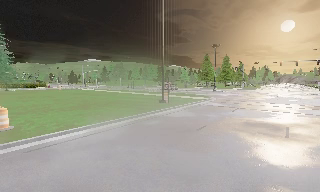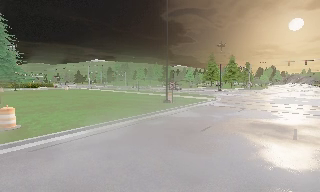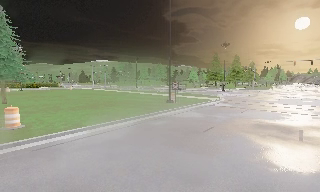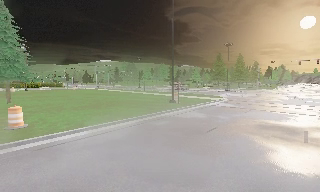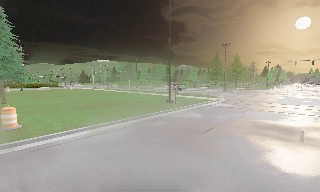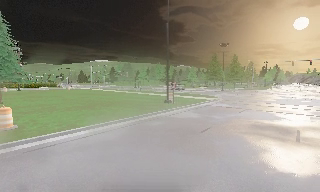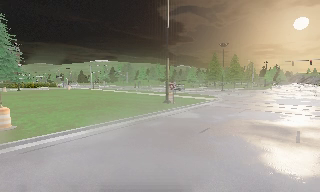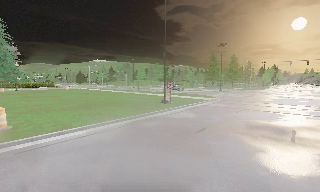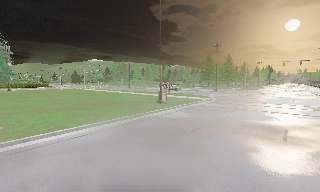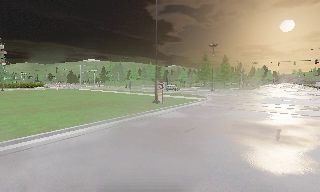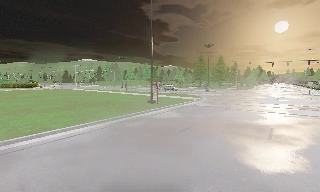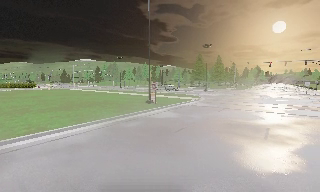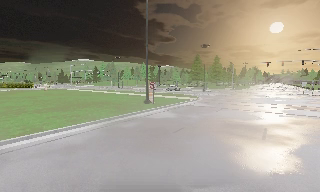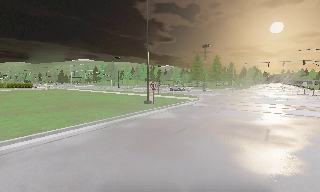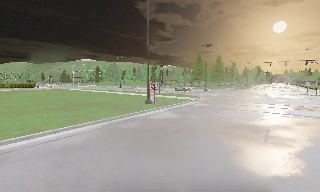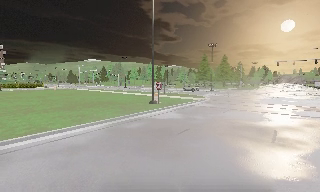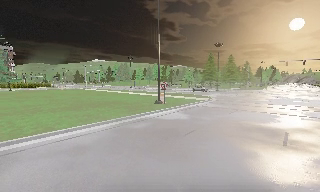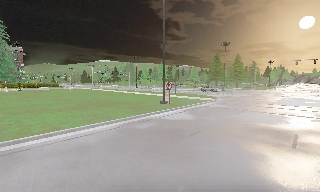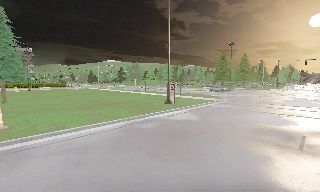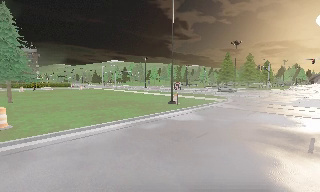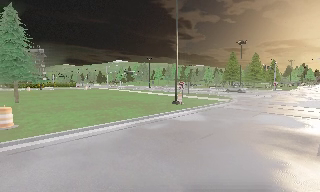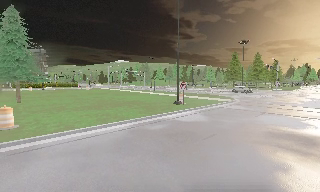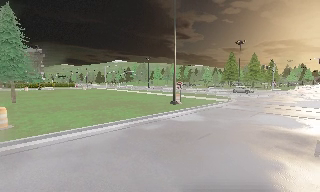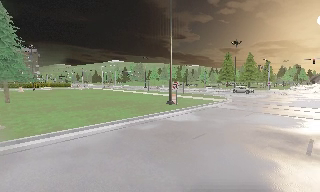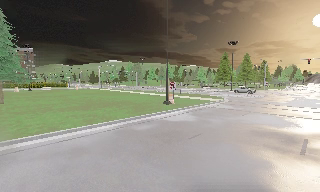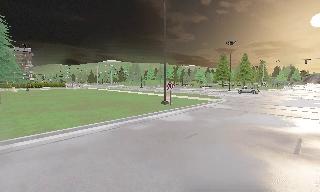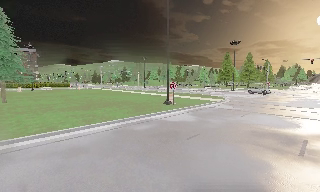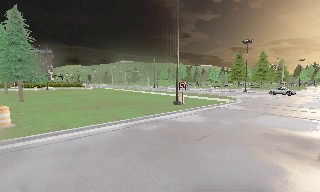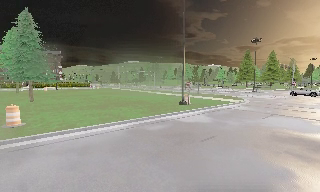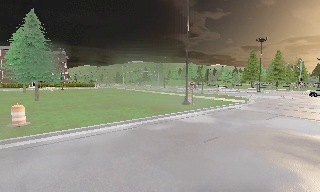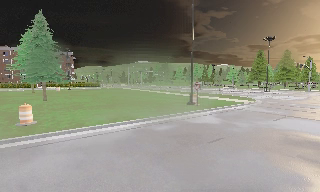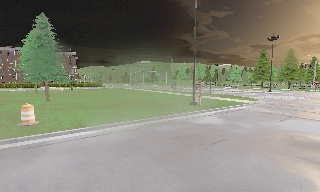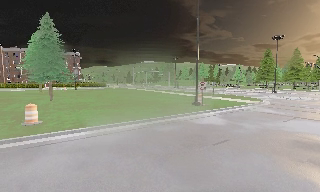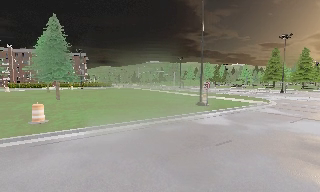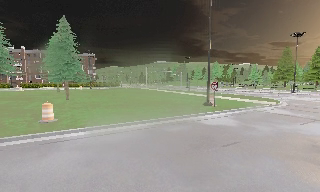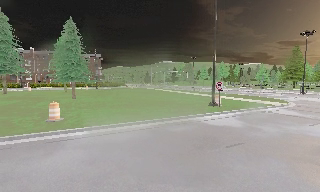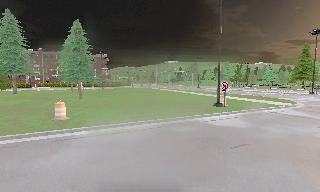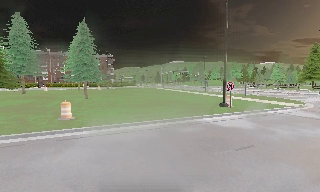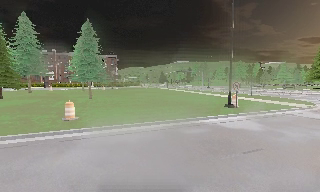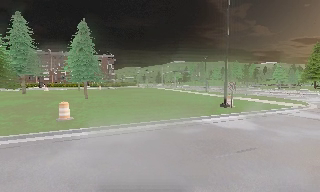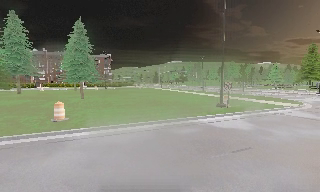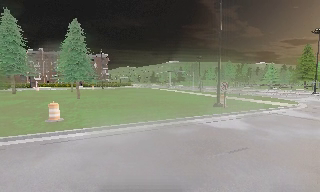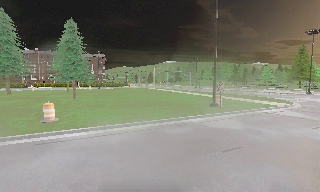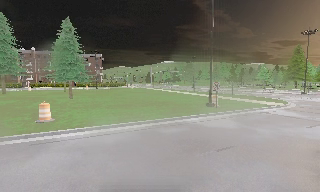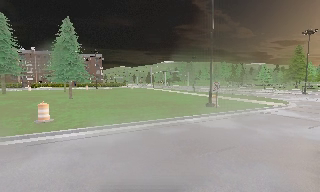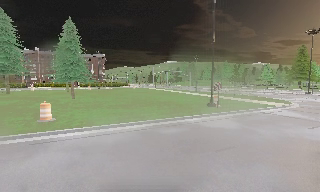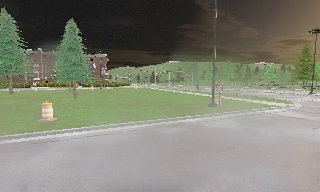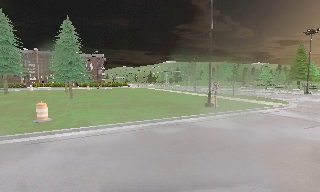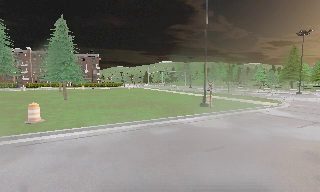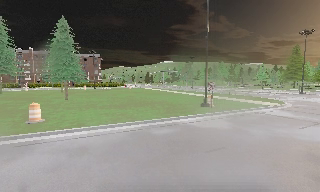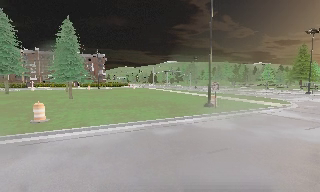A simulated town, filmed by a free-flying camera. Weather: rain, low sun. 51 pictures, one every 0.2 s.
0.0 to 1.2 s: The camera shifts only a little, or ends up much as it began.
1.2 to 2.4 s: The camera travels to its right, about 0.5 m, so close, fixed things drift to the left.
2.4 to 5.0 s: The camera travels to its right and forward, about 1 m.
5.0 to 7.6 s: The camera pans to its left, which is counterclockwise from overhead, by about 25 degrees. It travels to its right and forward, about 1 m.
7.6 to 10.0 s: The camera travels to its right, about 1 m, so close, fixed things drift to the left.
The film runs forward here.
